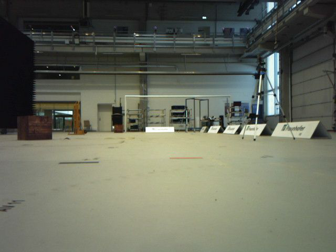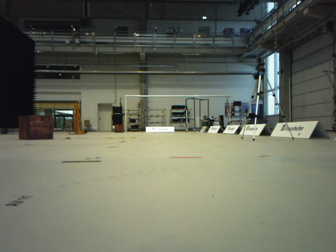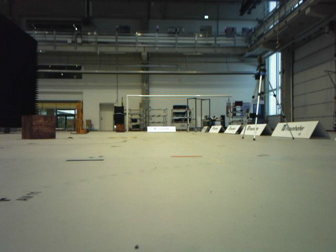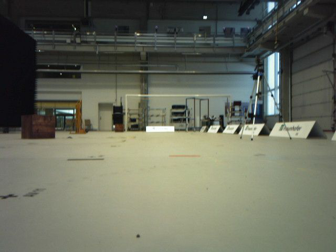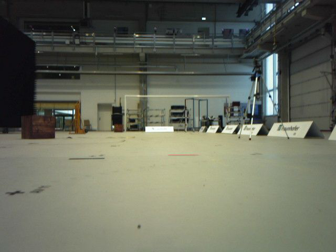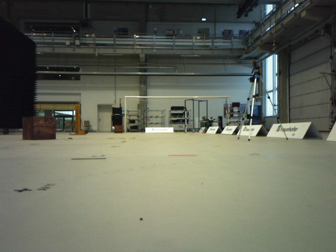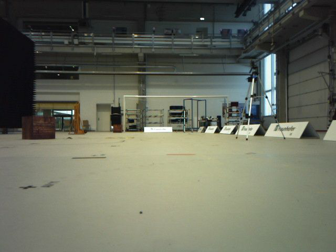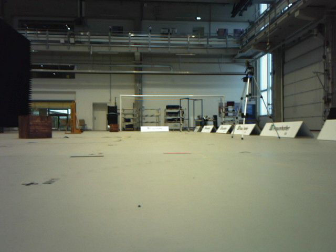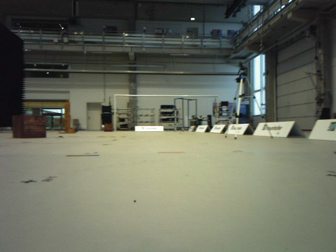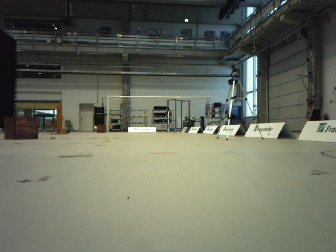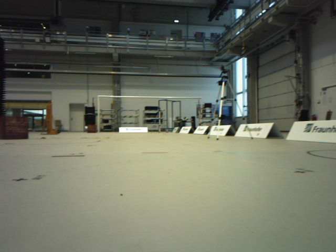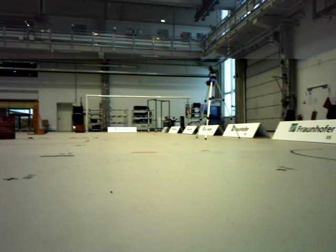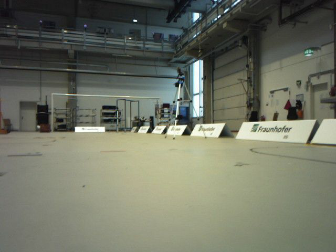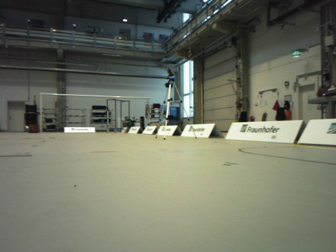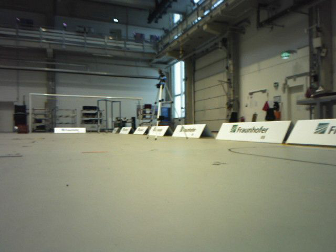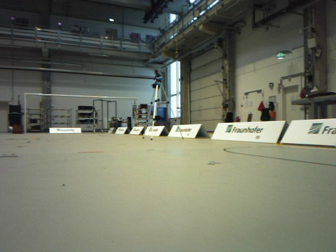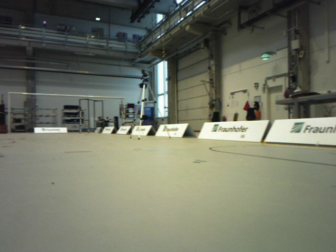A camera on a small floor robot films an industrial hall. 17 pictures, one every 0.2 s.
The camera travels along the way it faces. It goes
backward.
0.0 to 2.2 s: The camera travels backward, about 0.4 m, so what stands in front gets smaller.
2.2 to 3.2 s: The camera swings to its right by about 15 degrees, and the scene slides to the left. It travels backward, about 0.2 m, so what stands in front gets smaller.
The film runs backward here.
